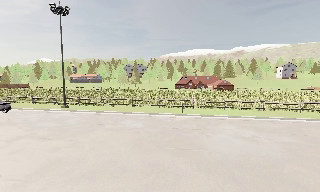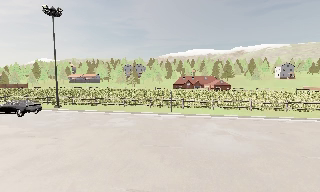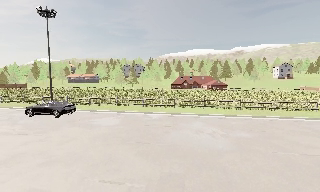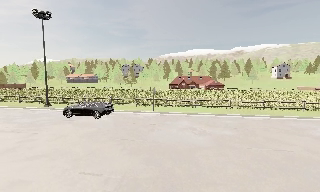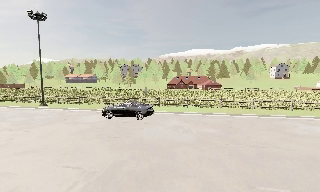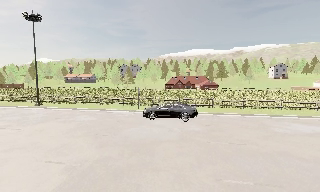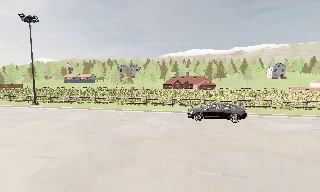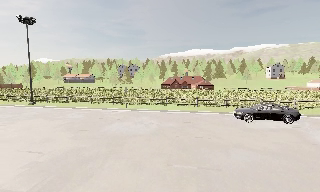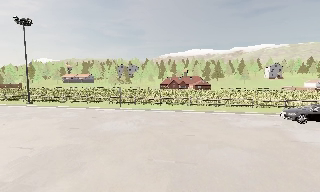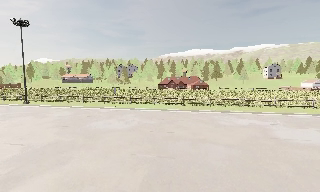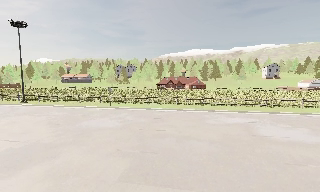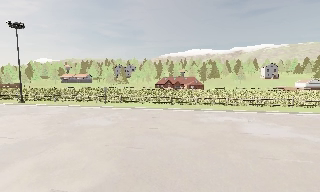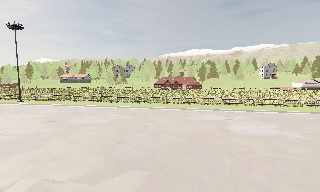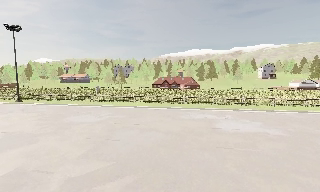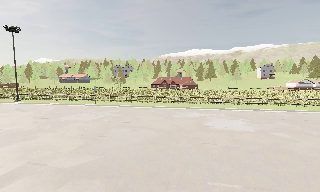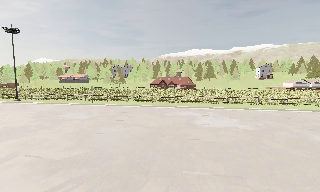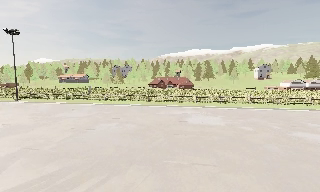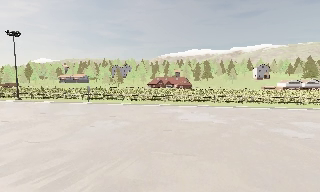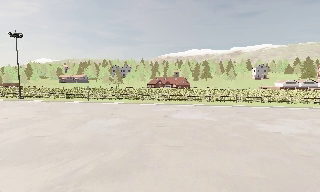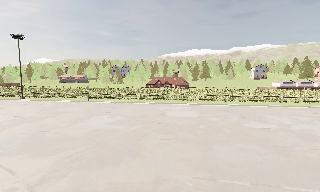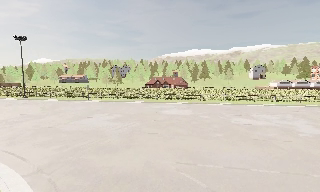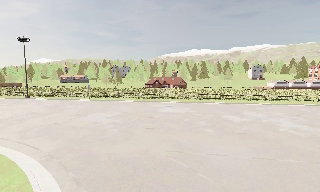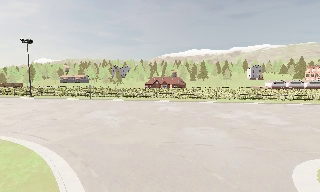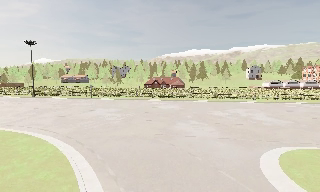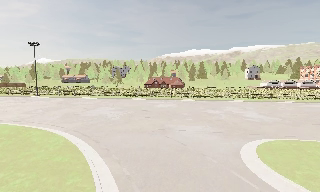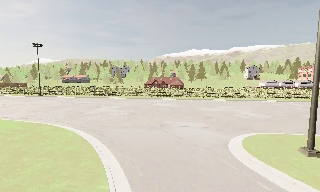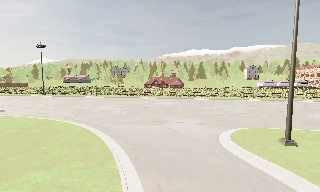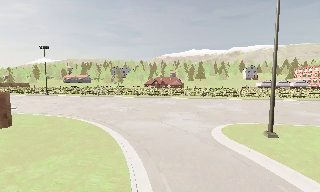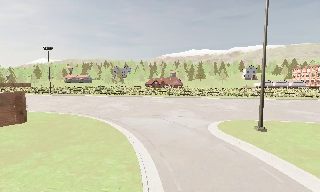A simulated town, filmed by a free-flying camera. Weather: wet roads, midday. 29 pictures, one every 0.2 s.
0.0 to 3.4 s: The camera travels to its right and backward, about 16 m, so close, fixed things drift to the left.
3.4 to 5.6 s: The camera travels backward, about 13 m, so what stands in front gets smaller.
The film runs backward here.
